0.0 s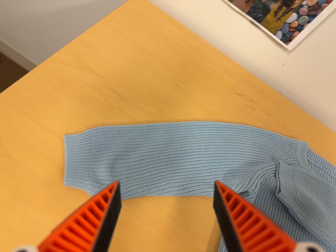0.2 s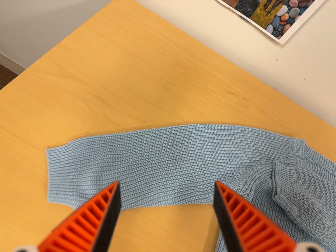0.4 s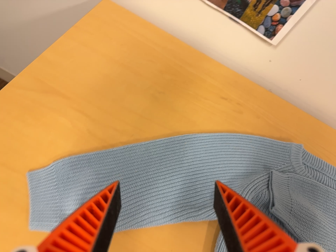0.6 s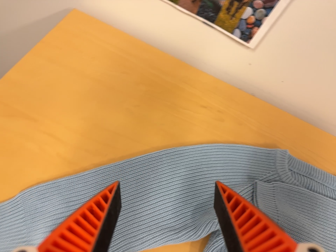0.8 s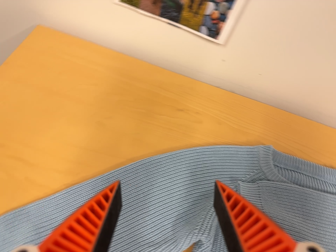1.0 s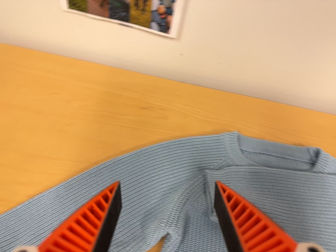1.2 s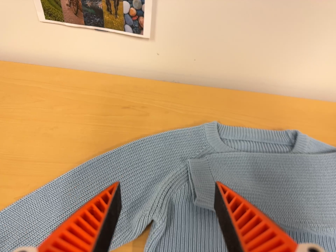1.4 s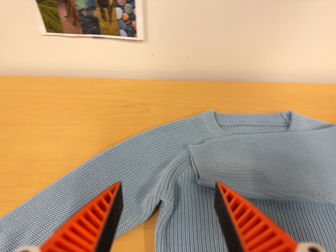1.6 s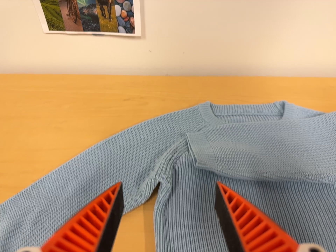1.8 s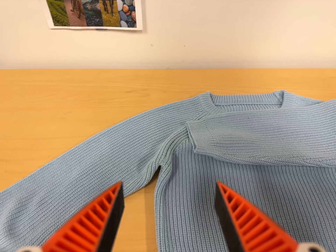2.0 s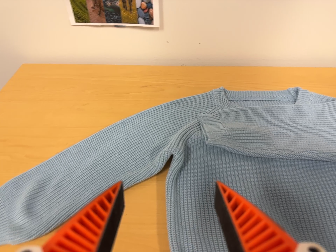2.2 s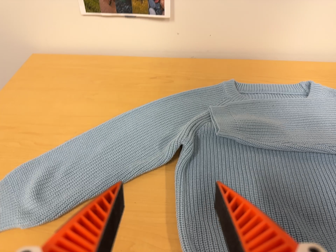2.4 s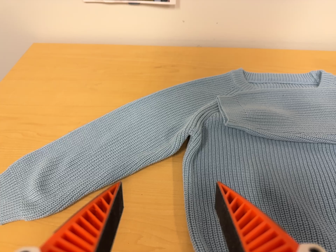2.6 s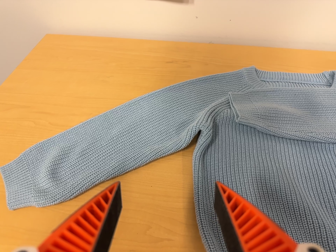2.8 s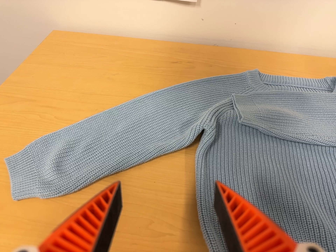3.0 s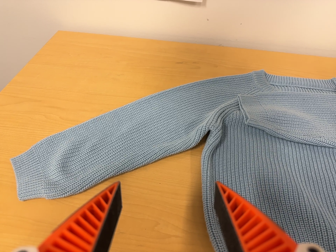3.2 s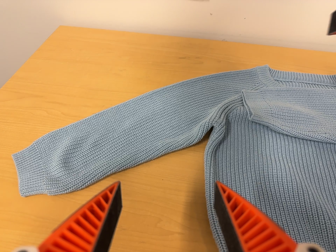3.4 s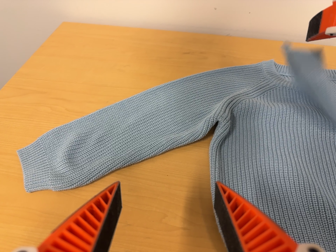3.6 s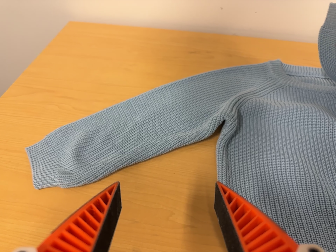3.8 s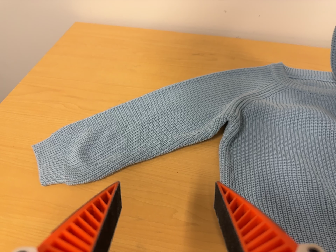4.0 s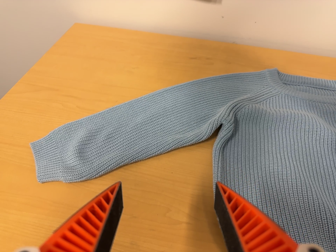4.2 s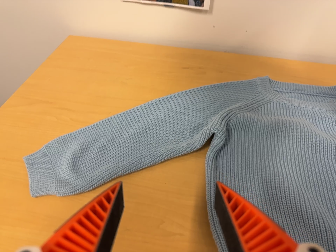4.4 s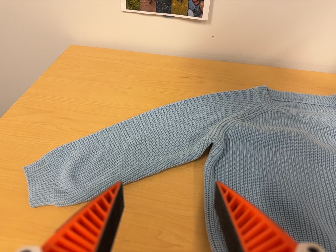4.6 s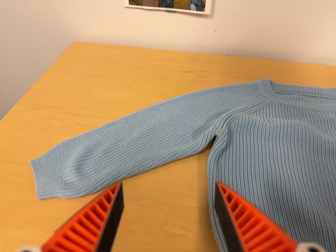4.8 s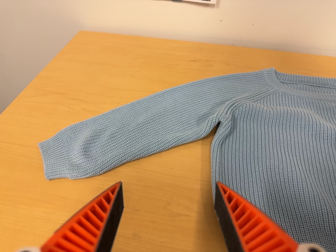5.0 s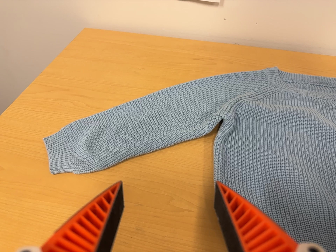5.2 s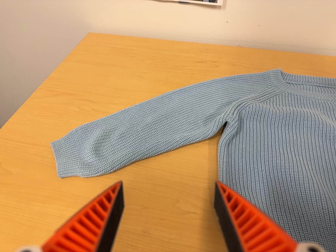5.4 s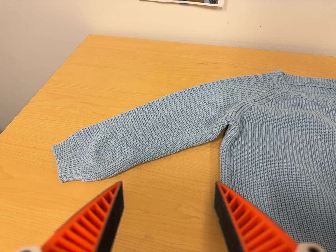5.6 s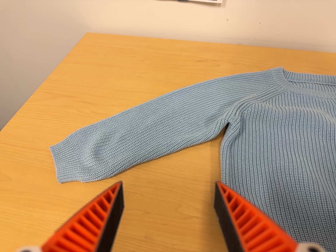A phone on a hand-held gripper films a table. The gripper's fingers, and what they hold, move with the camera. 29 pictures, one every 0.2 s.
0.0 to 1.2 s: The camera travels to its right, about 22 cm, so close, fixed things drift to the left. It rolls about its line of sight by about 30 degrees, and the scene rotates counterclockwise.
1.2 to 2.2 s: The camera travels toward the bottom of its view and backward, about 16 cm, so close, fixed things drift upward.
2.2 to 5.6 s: The camera travels to its left, about 6 cm, so close, fixed things drift to the right.
The film runs backward here.
